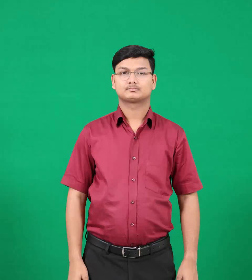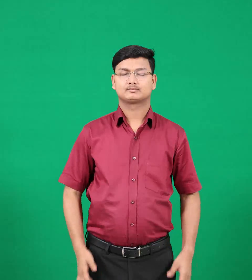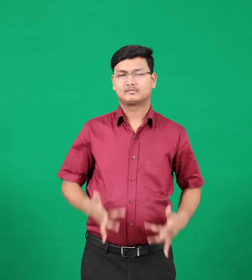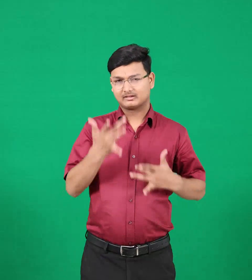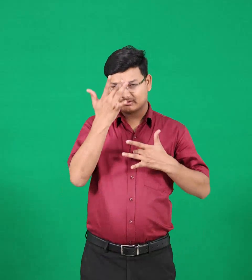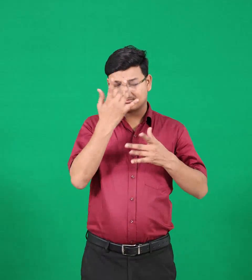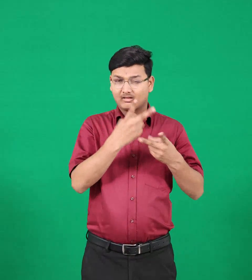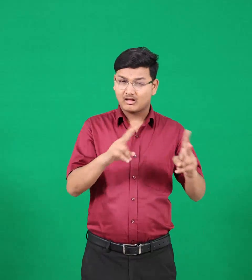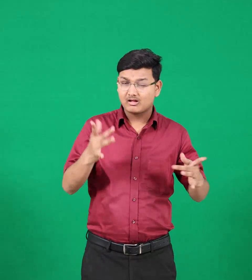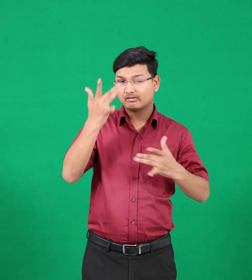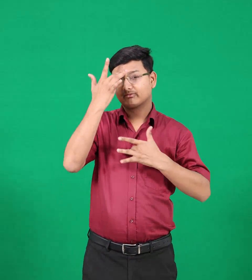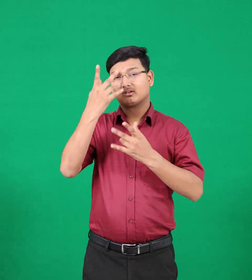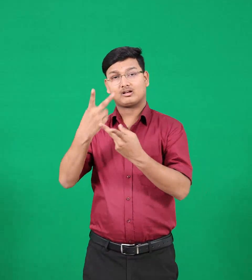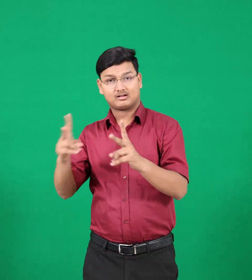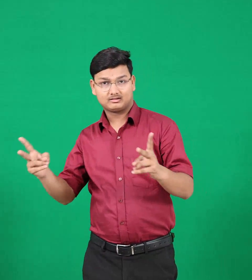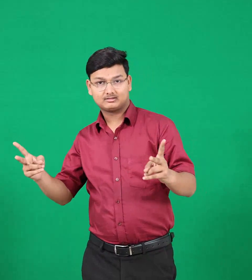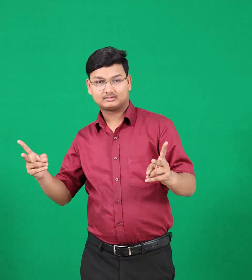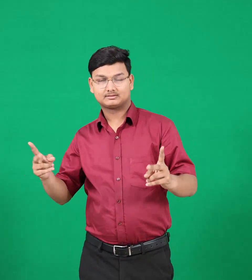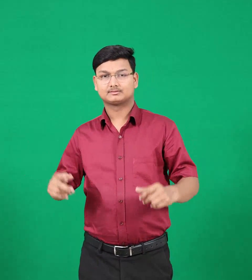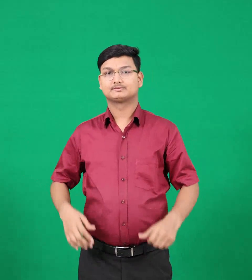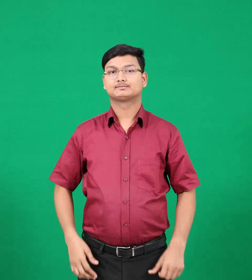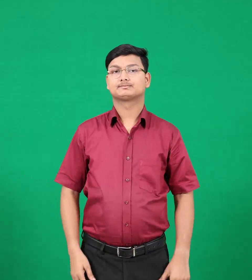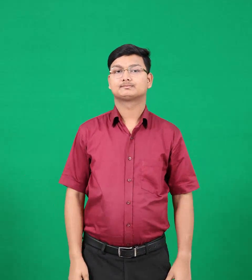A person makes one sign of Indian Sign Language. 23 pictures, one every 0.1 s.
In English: diseases
